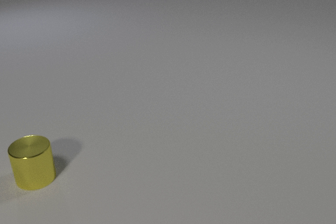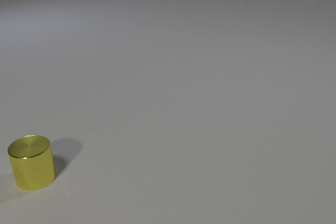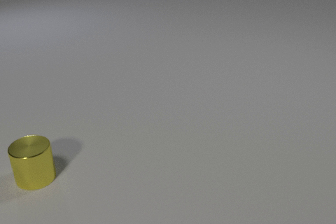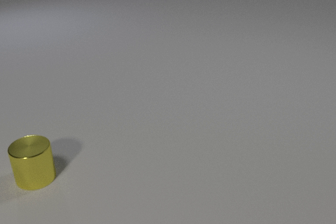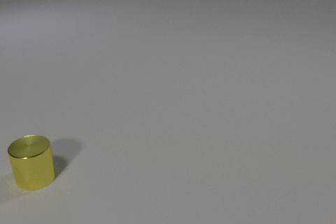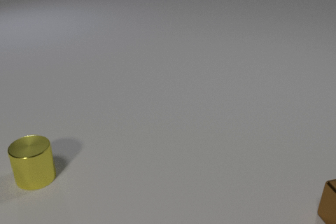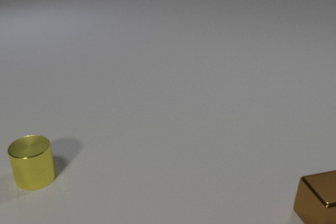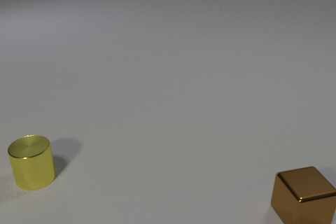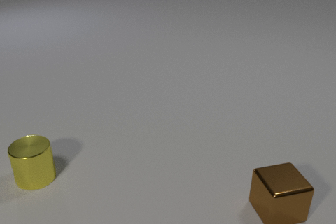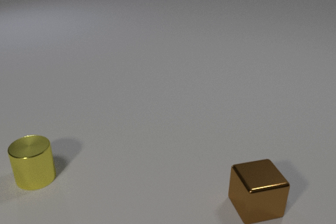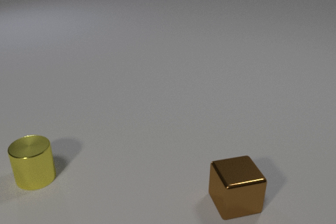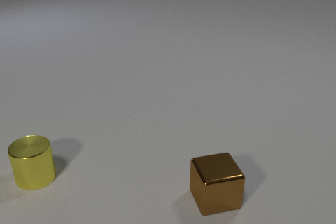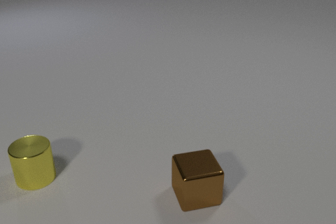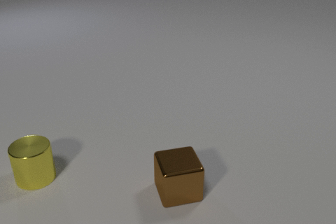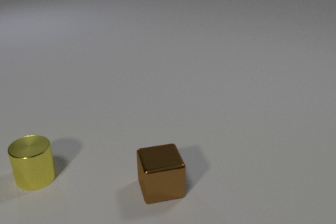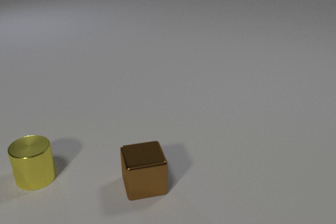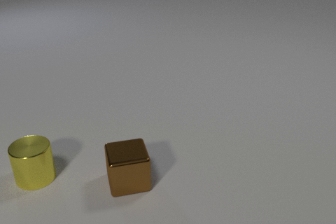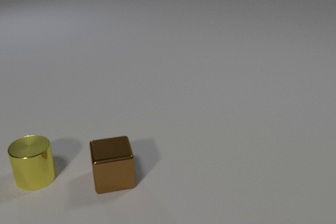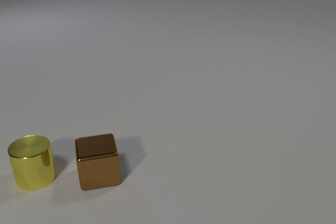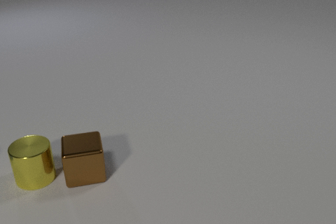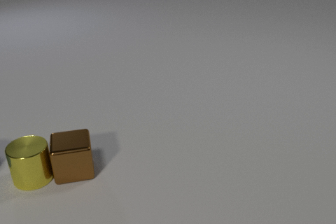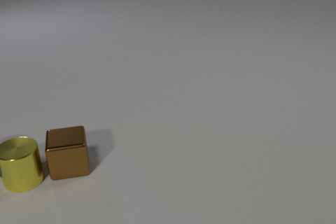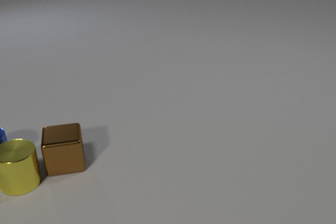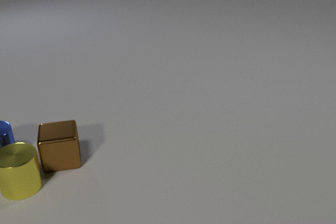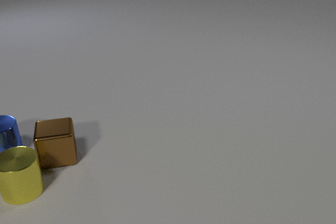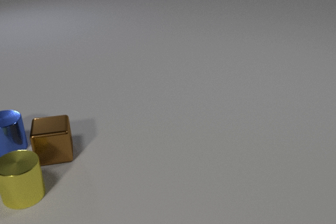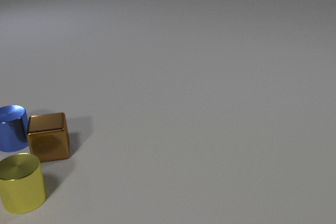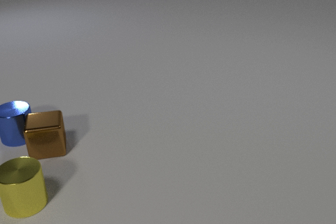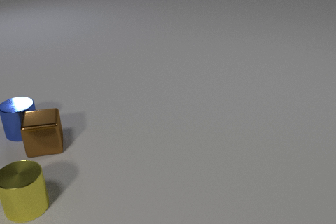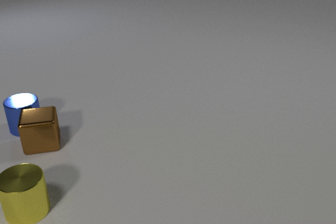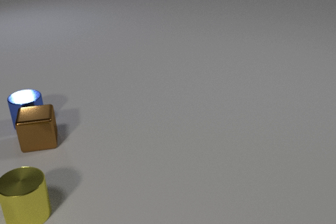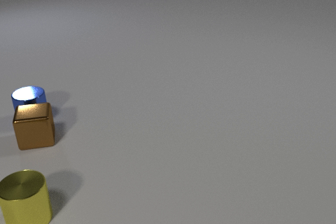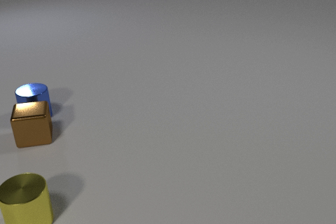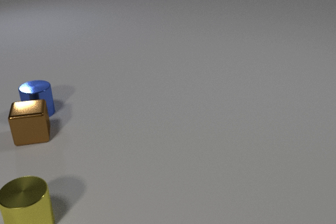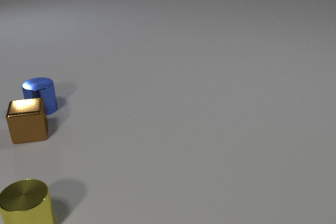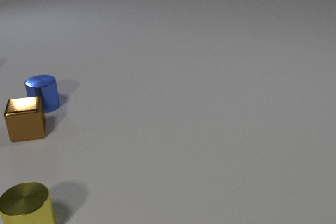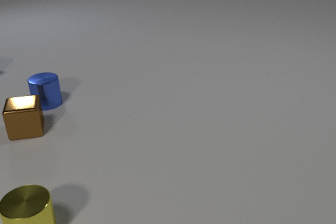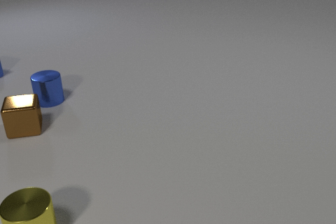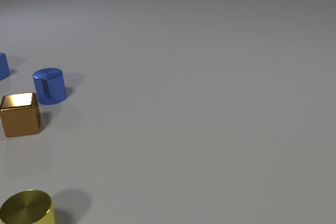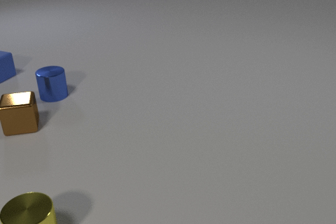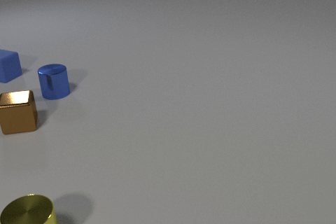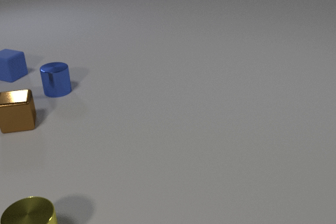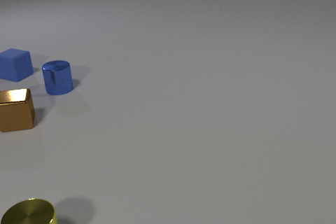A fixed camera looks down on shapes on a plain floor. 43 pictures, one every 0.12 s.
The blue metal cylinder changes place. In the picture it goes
away from the camera.
The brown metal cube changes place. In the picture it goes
to the left.
0.00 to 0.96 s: The brown metal cube comes in at the right edge, slides to the left.
0.96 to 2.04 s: The brown metal cube slides to the left.
2.04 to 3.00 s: The brown metal cube slides to the left and away from the camera. The yellow metal cylinder slides toward the camera and to the left. The blue metal cylinder comes in at the left edge, slides away from the camera and to the right. The brown metal cube and the yellow metal cylinder collide. The yellow metal cylinder and the blue metal cylinder collide.
3.00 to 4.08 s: The brown metal cube slides away from the camera and to the left. The yellow metal cylinder slides toward the camera. The blue metal cylinder slides away from the camera and to the right. The brown metal cube and the blue metal cylinder collide.
4.08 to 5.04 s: The brown metal cube slides away from the camera and to the left. The yellow metal cylinder slides toward the camera. The blue metal cylinder slides away from the camera and to the right. The blue rubber cube comes in at the left edge, slides to the right.
What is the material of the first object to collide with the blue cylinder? metal.
Are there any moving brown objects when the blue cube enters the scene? yes.
How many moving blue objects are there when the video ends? 2.
